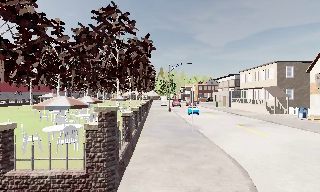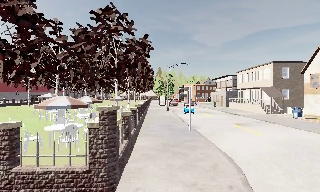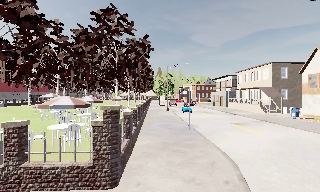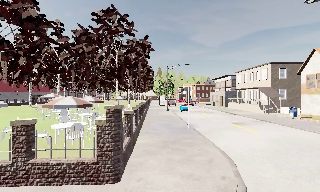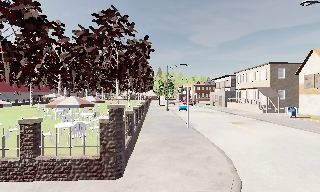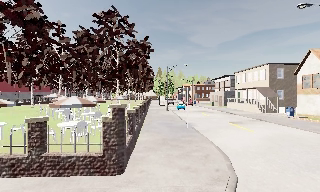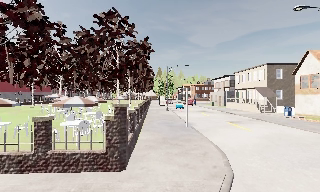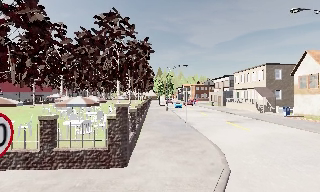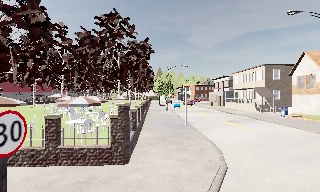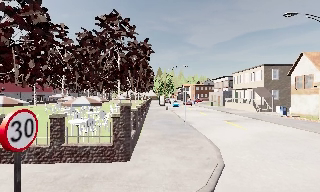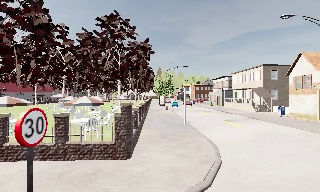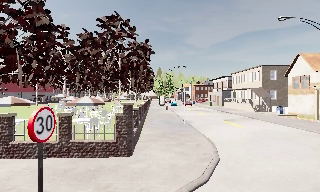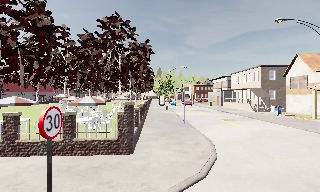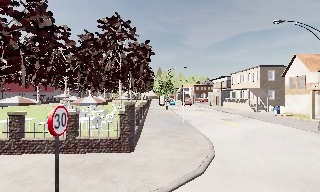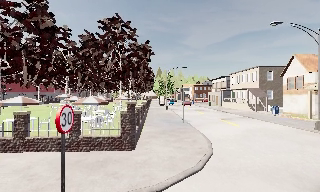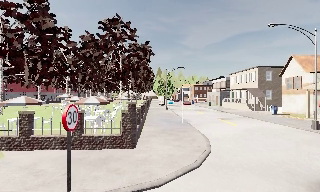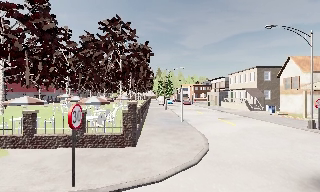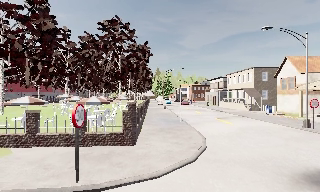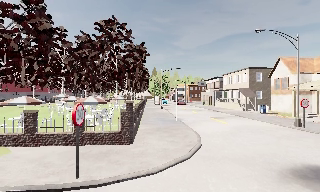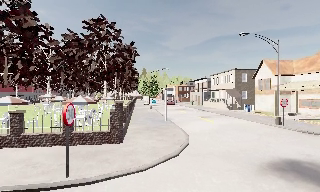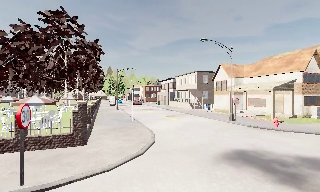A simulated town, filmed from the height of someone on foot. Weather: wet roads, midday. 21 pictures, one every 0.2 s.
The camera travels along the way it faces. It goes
backward.
0.0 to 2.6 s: The camera travels backward, about 3 m, so what stands in front gets smaller.
2.6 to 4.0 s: The scene slides to the left, as the camera pans about 15 degrees to its right. It travels backward, about 1.5 m, so what stands in front gets smaller.
The film runs backward here.
